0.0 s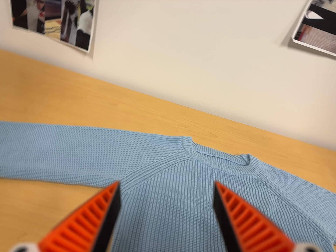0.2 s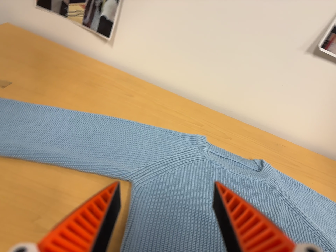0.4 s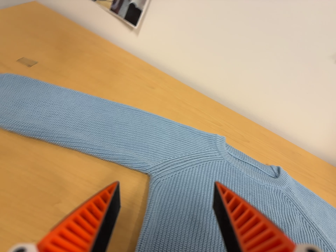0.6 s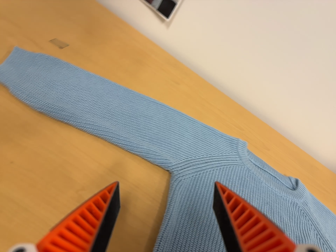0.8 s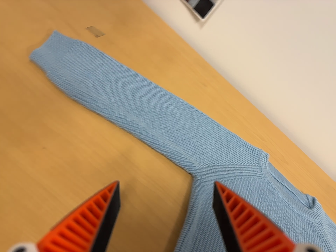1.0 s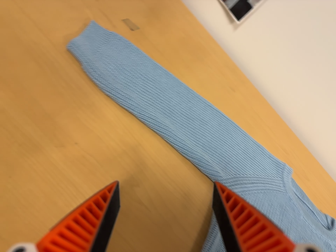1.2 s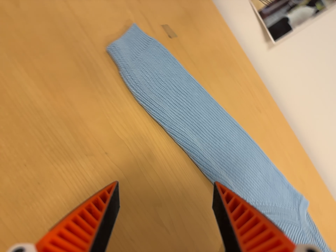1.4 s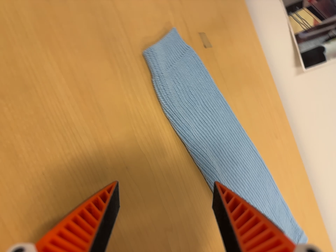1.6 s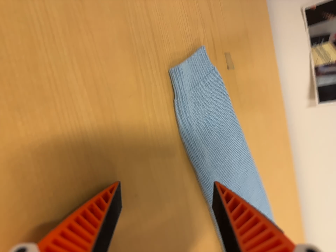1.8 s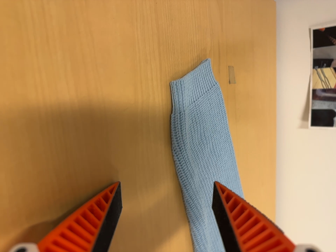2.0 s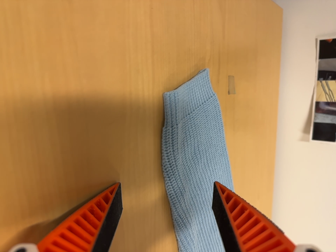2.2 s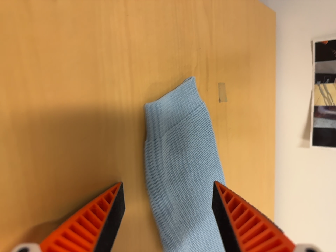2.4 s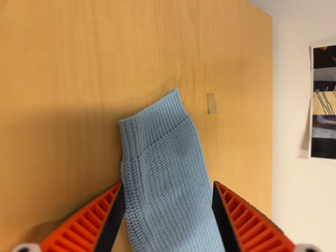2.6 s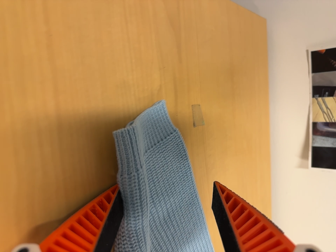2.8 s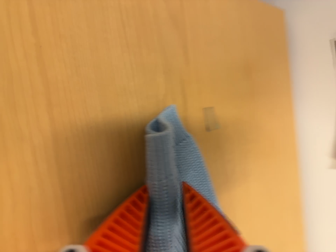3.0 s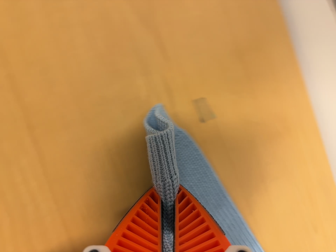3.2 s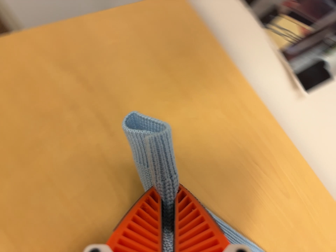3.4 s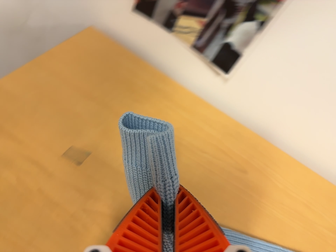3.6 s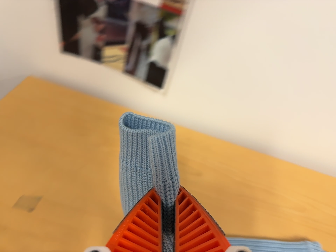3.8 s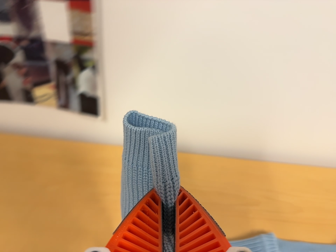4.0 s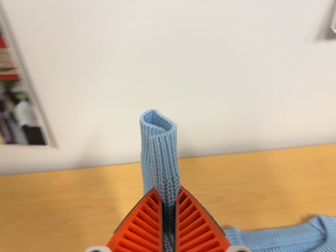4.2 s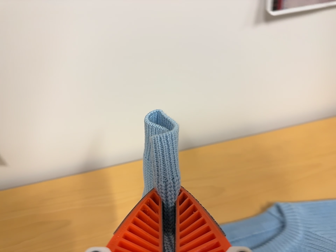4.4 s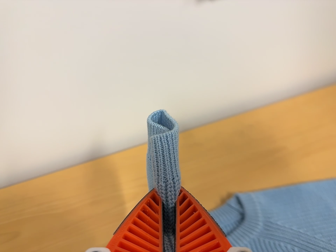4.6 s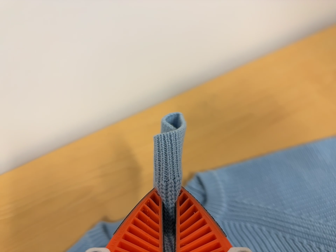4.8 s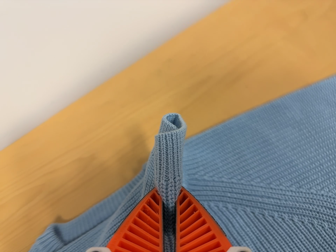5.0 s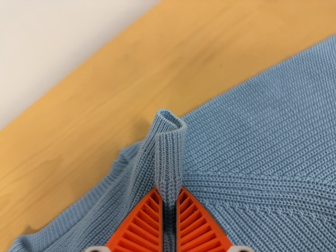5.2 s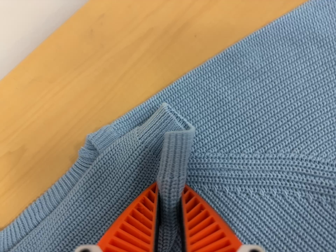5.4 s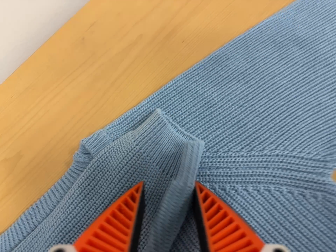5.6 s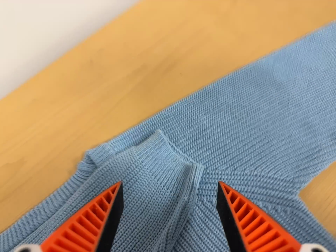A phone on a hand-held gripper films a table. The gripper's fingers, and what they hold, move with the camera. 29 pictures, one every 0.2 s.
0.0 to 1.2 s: The camera travels to its left, about 22 cm, so close, fixed things drift to the right. It rolls about its line of sight by about 40 degrees, and the scene rotates clockwise.
1.2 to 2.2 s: The camera travels toward the top of its view, forward and to its left, about 14 cm, so close, fixed things drift downward. It rolls about its line of sight by about 30 degrees, and the scene rotates clockwise.
2.2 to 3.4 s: The camera pans to its left by about 10 degrees. It travels to its right, about 24 cm, so close, fixed things drift to the left. Its aim tips toward the top of its view by about 10 degrees, and the scene shifts downward. It rolls about its line of sight by about 55 degrees, and the scene rotates counterclockwise.
3.4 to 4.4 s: The camera pans to its right by about 10 degrees. It travels to its right, about 38 cm, so close, fixed things drift to the left. It rolls about its line of sight by about 50 degrees, and the scene rotates counterclockwise.
4.4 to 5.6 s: The camera pans to its right by about 10 degrees. It travels to its right and forward, about 24 cm, so close, fixed things drift to the left. Its aim tips toward the bottom of its view by about 15 degrees, and the scene shifts upward. It rolls about its line of sight by about 20 degrees, and the scene rotates counterclockwise.
The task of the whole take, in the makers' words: left arm across.
The film runs forward here.
